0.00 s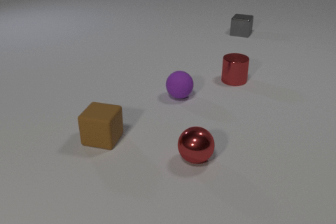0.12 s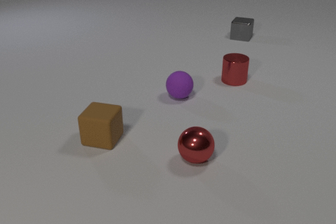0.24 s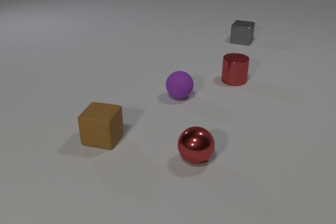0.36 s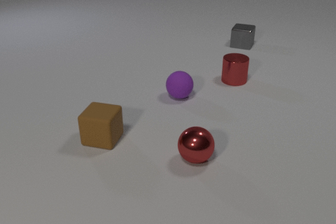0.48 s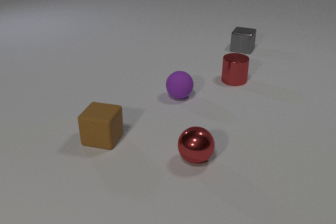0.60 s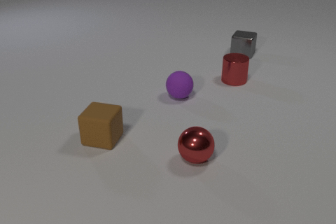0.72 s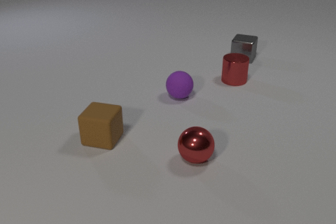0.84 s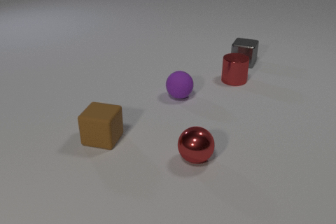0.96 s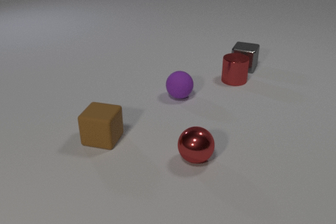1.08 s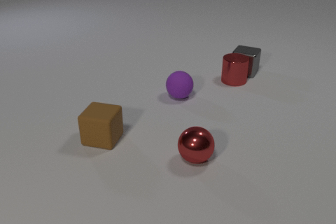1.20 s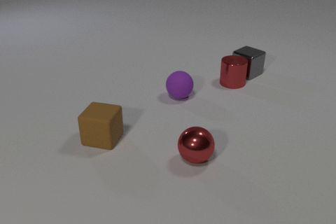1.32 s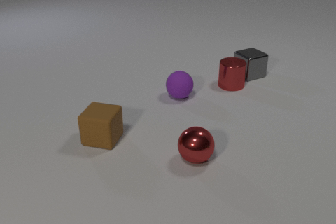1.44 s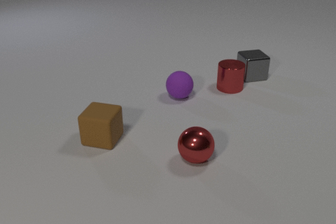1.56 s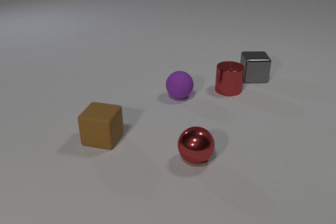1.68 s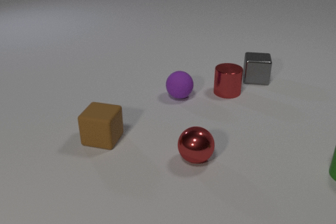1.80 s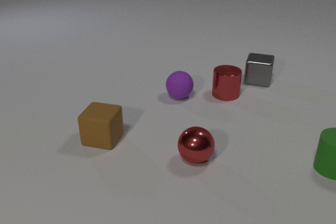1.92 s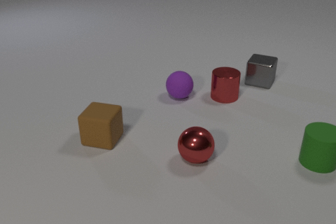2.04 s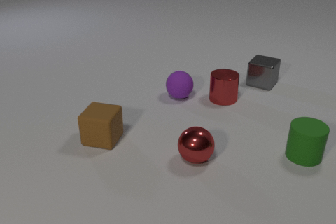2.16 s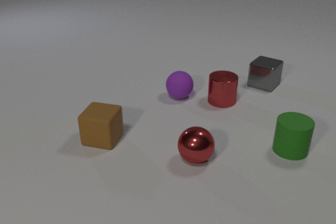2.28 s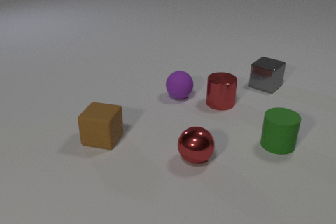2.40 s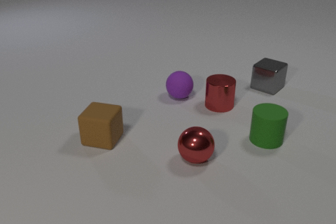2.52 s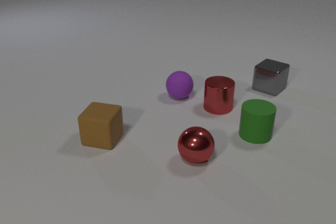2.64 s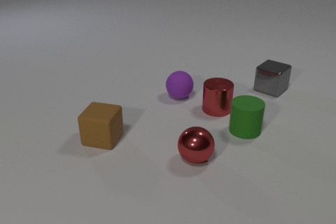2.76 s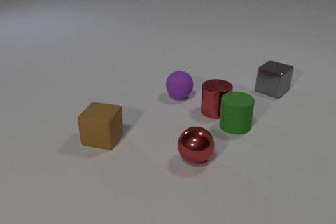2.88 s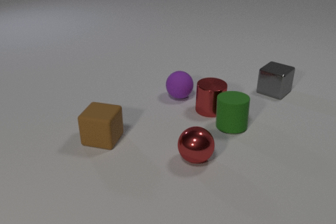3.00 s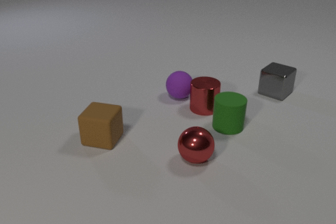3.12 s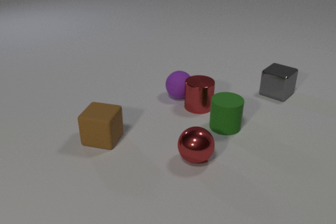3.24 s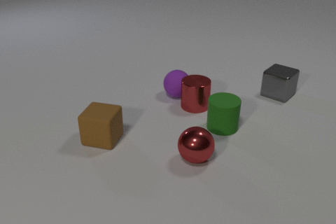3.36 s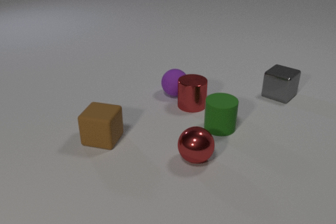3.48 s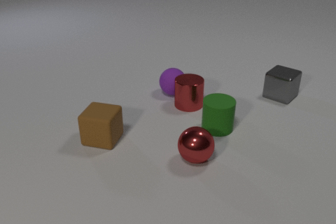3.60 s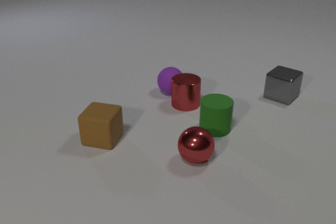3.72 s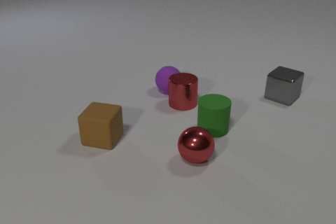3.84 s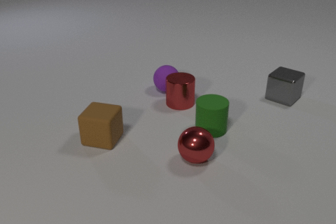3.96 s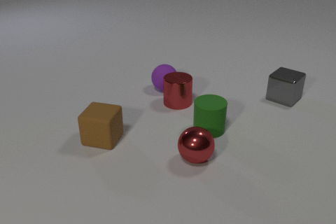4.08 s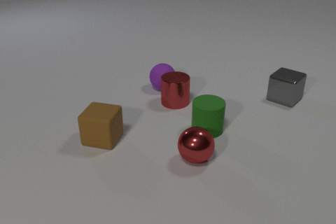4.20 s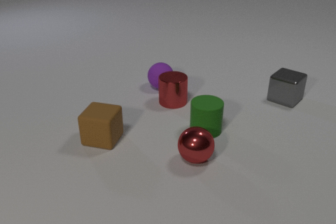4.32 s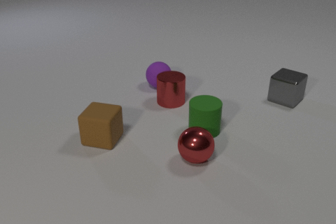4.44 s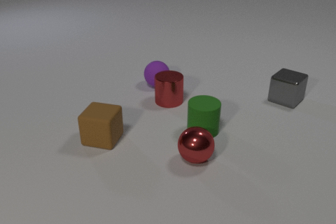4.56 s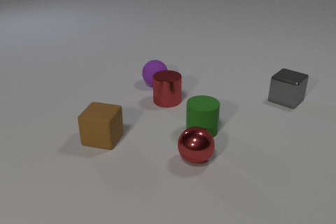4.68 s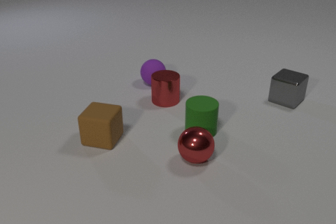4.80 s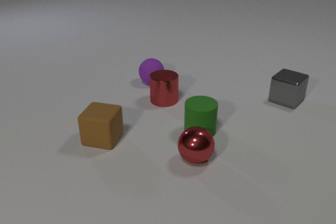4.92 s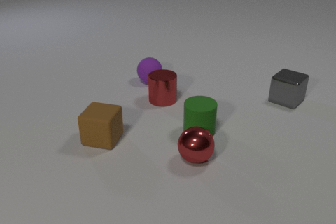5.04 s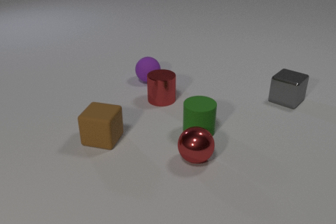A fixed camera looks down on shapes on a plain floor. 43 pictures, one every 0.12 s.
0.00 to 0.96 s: The gray metal cube slides toward the camera.
0.96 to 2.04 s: The gray metal cube slides toward the camera and to the right, spins so that its near face slides to the left, clockwise seen from above. The red metal cylinder slides toward the camera. The green rubber cylinder comes in at the right edge, slides to the left. The gray metal cube and the red metal cylinder collide.
2.04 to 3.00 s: The gray metal cube slides toward the camera and to the right. The red metal cylinder slides toward the camera and to the left. The green rubber cylinder slides to the left and away from the camera. The red metal cylinder and the green rubber cylinder collide.
3.00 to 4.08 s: The gray metal cube slides toward the camera and to the right. The red metal cylinder slides to the left. The green rubber cylinder slides to the left and toward the camera. The purple rubber sphere rolls away from the camera and to the left. The red metal cylinder and the purple rubber sphere collide.
4.08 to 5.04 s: The red metal cylinder slides to the left. The green rubber cylinder slides to the left. The purple rubber sphere rolls away from the camera and to the left.
What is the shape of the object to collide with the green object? cylinder.
What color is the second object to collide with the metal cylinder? green.
How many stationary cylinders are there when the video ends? 0.
